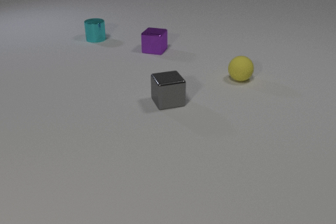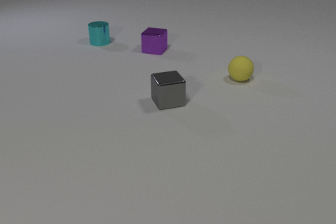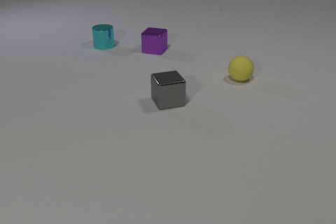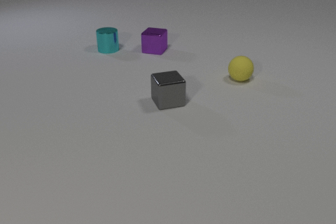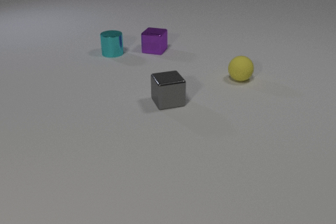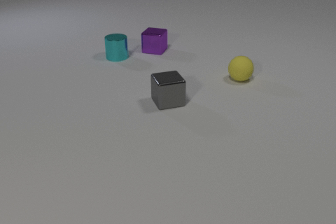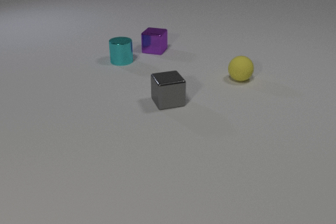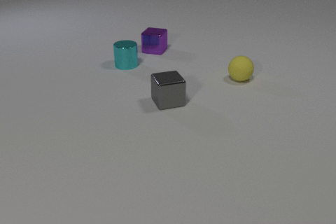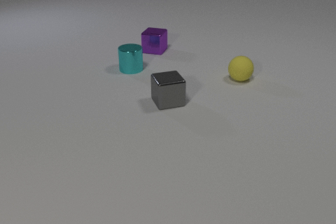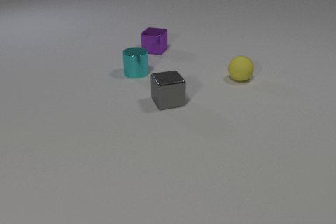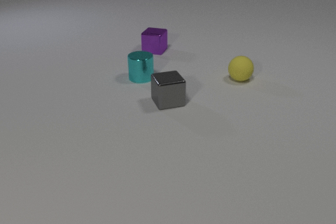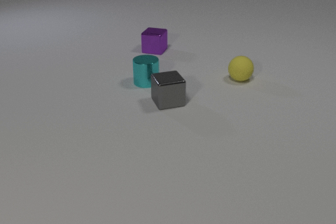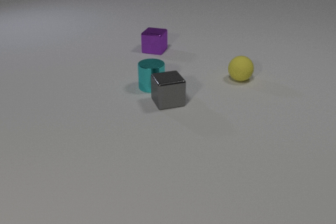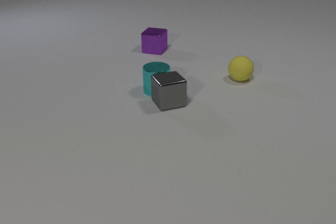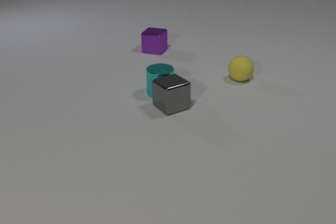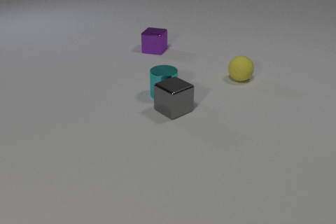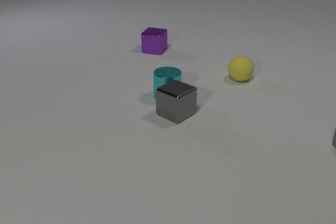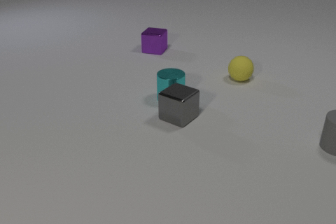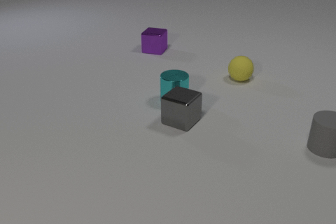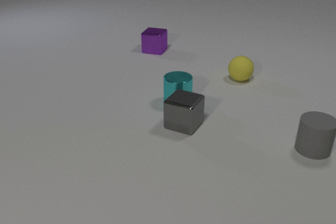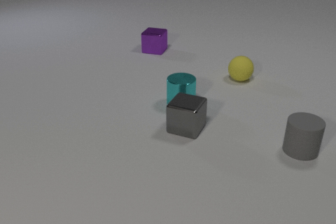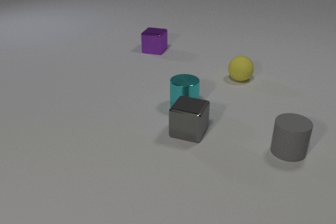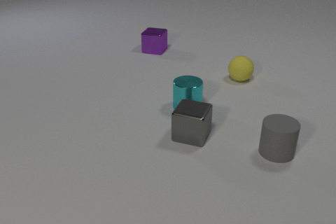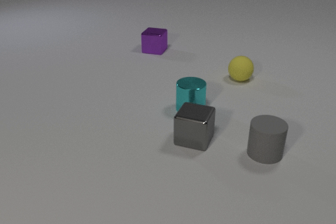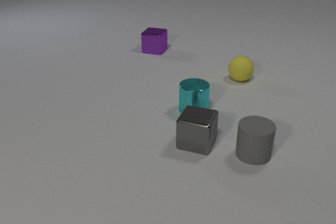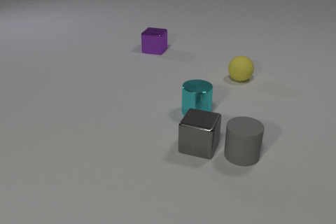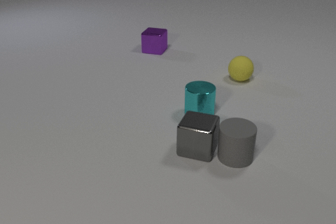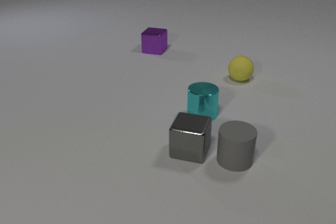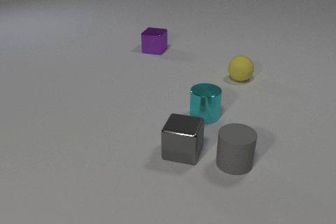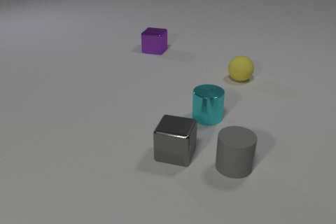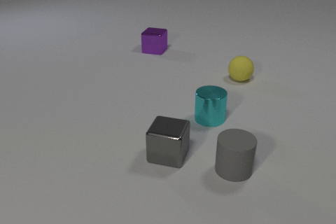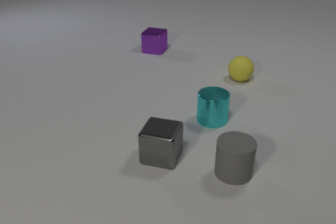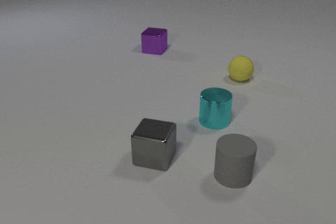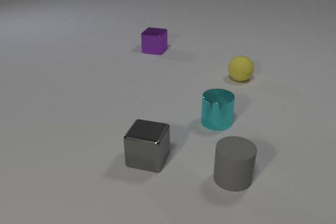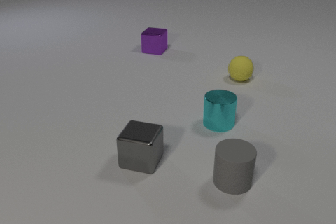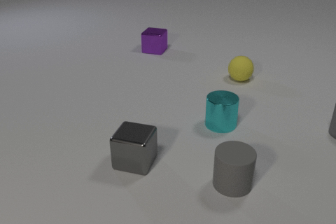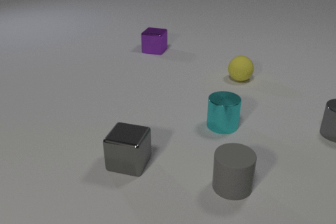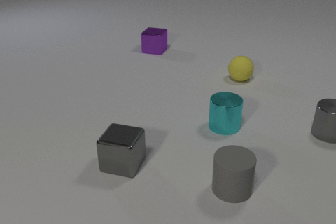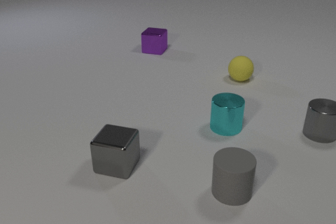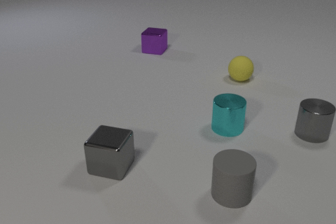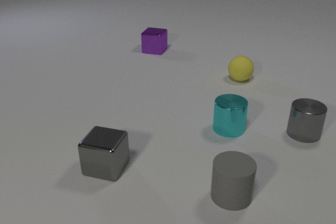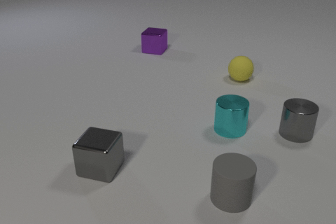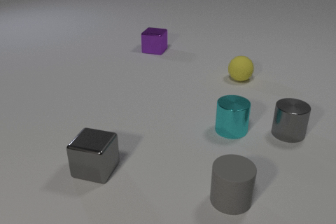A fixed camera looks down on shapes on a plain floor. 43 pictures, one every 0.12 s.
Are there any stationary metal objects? yes.
How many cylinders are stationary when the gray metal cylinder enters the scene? 0.
What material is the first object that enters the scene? rubber.
0.00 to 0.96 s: The cyan metal cylinder slides toward the camera.
0.96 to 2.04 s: The cyan metal cylinder slides toward the camera and to the right. The gray metal cube slides toward the camera, spins counterclockwise seen from above by about 30 degrees, its near face sliding to the right. The gray rubber cylinder comes in at the right edge, slides to the left and toward the camera. The cyan metal cylinder and the gray metal cube collide.
2.04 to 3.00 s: The cyan metal cylinder slides toward the camera and to the right. The gray metal cube slides toward the camera. The gray rubber cylinder slides to the left and toward the camera.
3.00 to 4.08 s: The cyan metal cylinder slides to the right and toward the camera. The gray metal cube slides to the left and toward the camera. The gray rubber cylinder slides toward the camera. The gray metal cube and the gray rubber cylinder collide.
4.08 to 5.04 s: The cyan metal cylinder slides to the right and toward the camera. The gray metal cube slides to the left. The gray metal cylinder comes in at the right edge, slides to the left. The gray rubber cylinder slides toward the camera.
